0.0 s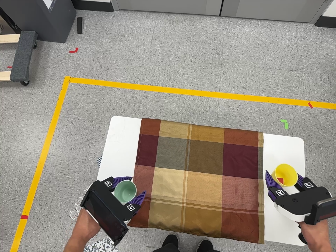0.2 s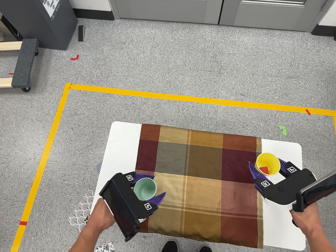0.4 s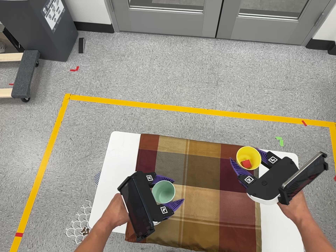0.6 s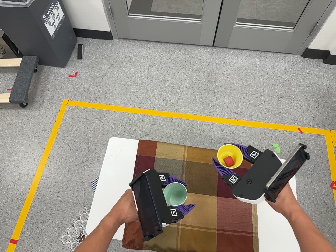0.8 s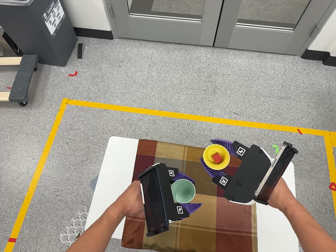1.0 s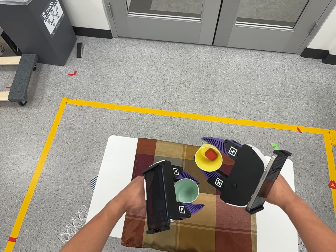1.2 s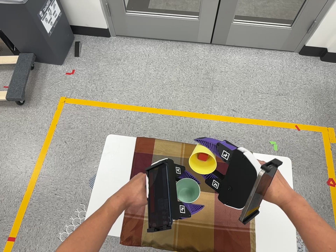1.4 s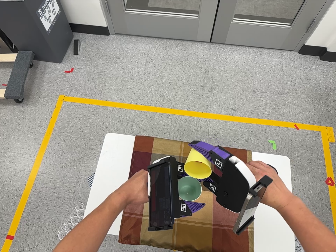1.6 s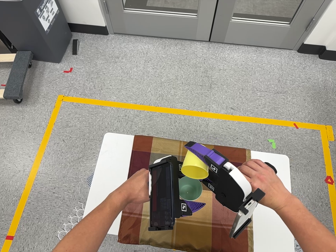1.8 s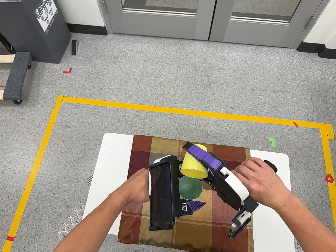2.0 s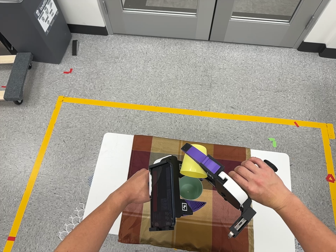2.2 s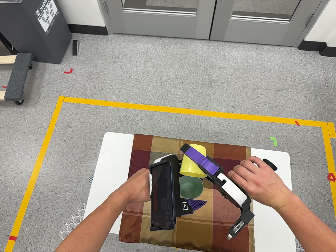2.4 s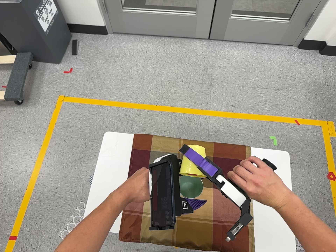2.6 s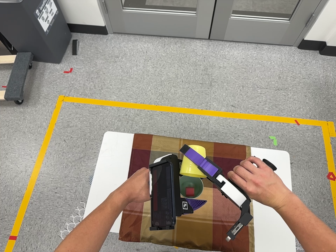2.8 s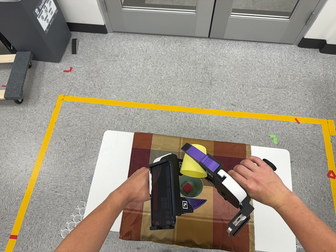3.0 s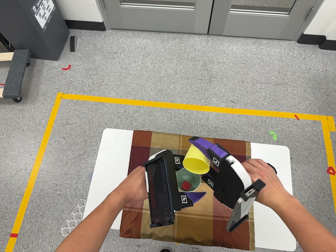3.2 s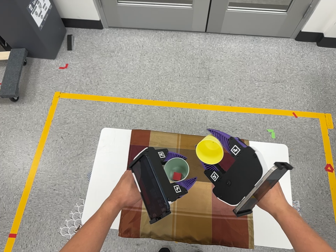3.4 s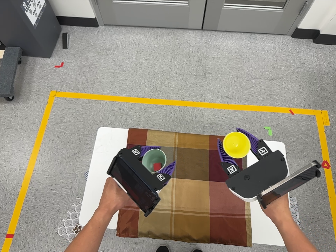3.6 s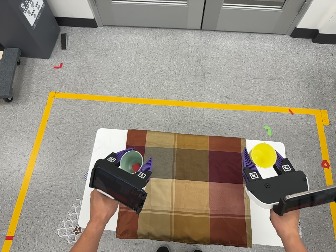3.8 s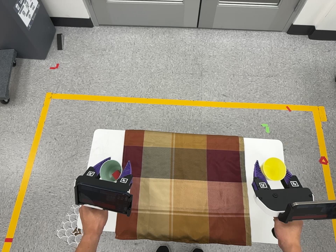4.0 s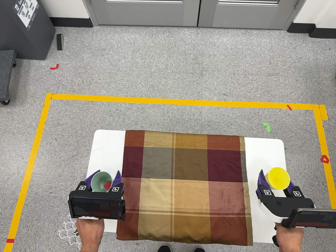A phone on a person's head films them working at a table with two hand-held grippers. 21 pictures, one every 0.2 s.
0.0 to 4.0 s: The camera shifts only a little, or ends up much as it began.
The film runs forward here.
